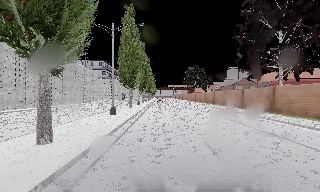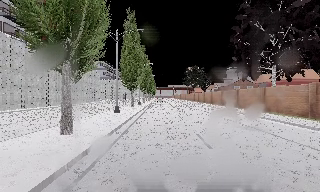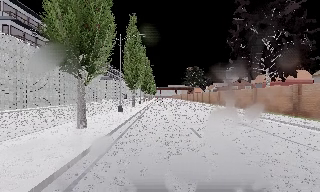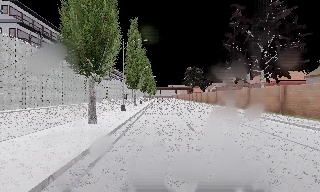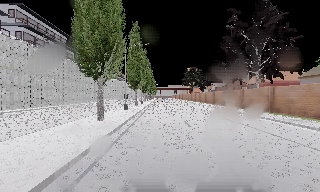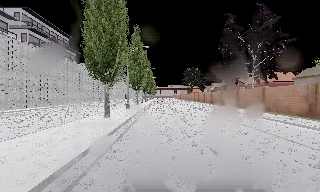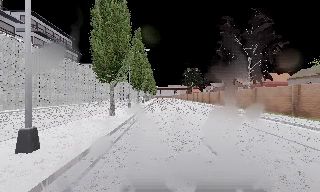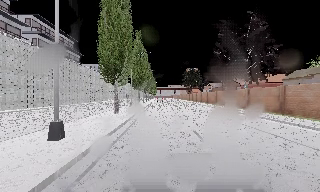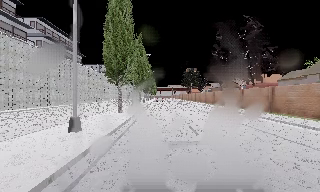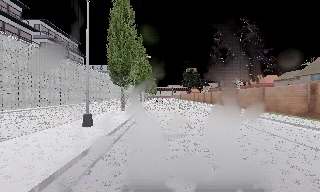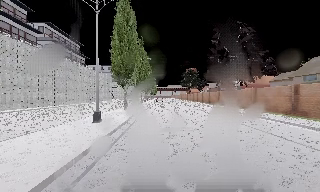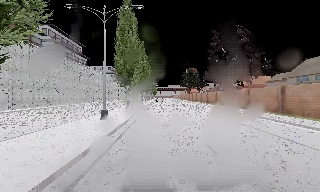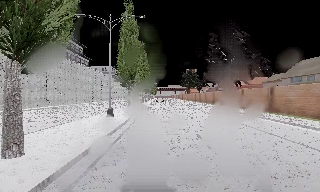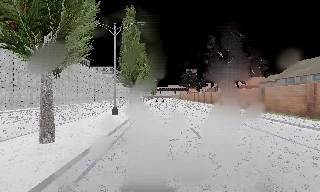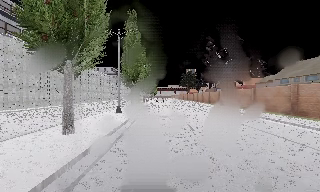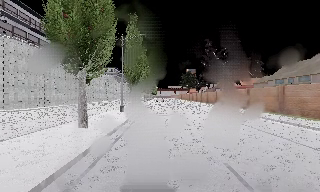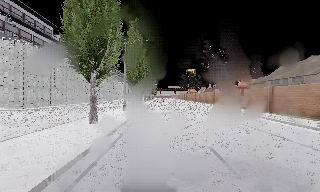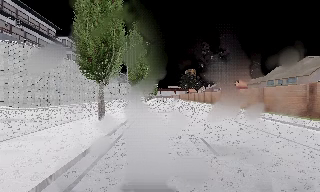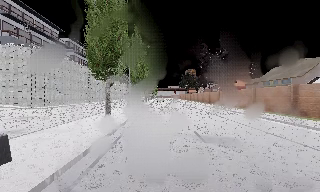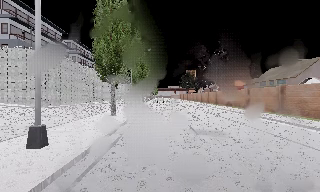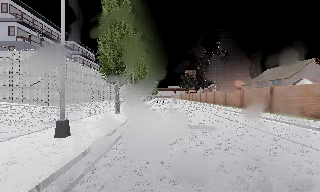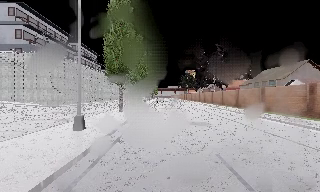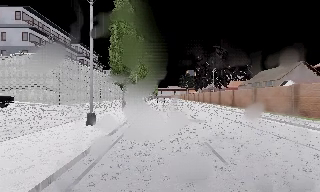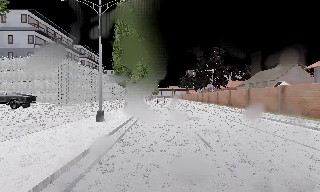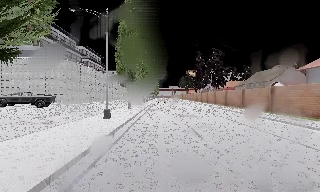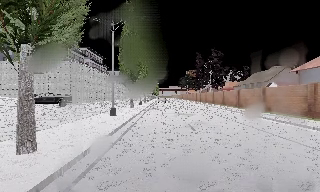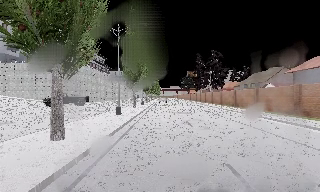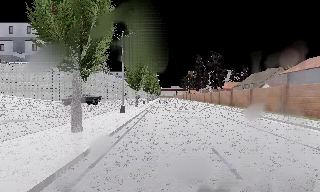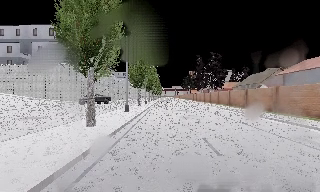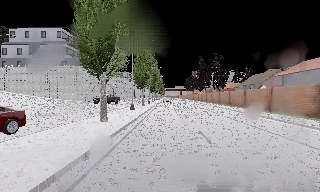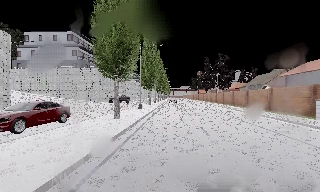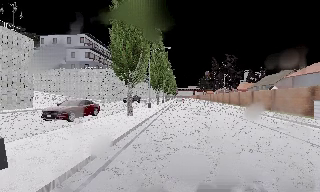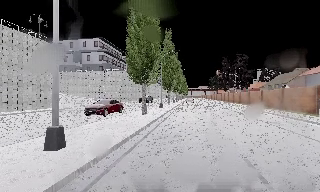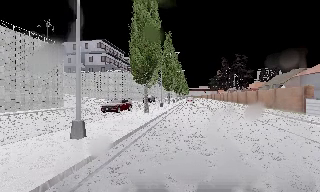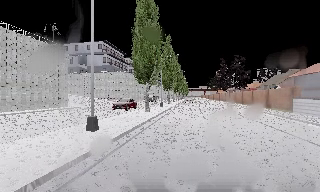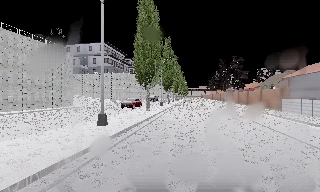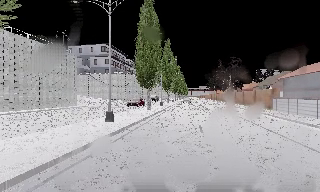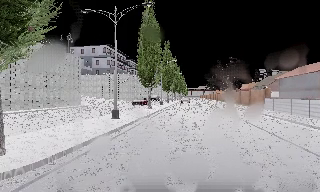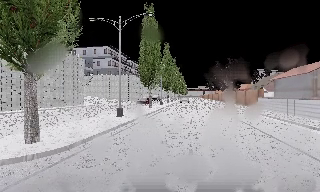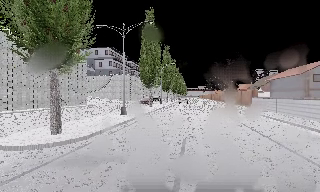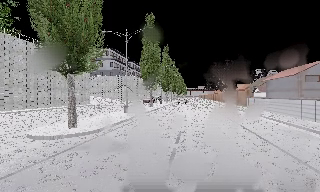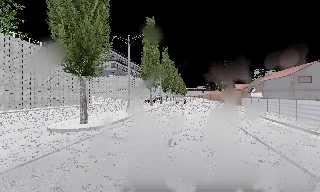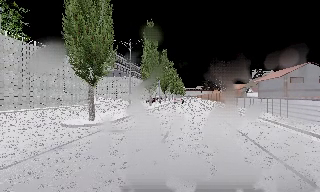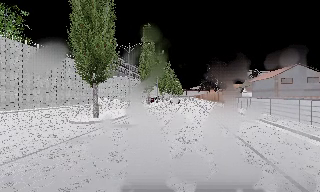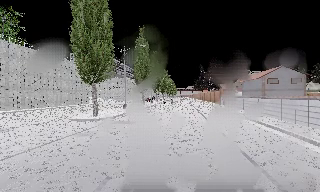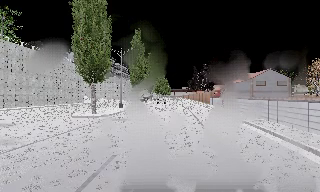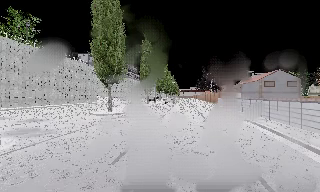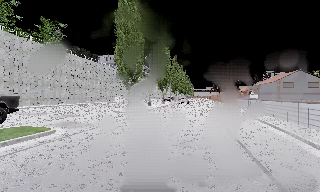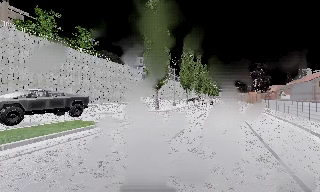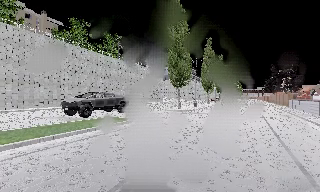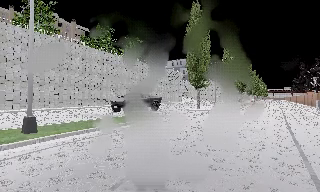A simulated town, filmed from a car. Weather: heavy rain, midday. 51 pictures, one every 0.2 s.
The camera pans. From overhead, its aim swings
counterclockwise.
The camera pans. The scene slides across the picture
to the right.
0.0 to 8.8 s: The camera travels backward, about 60 m, so what stands in front gets smaller.
8.8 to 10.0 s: The scene slides to the right, as the camera pans about 30 degrees to its left. It travels backward, about 8 m, so what stands in front gets smaller.
The film runs backward here.
